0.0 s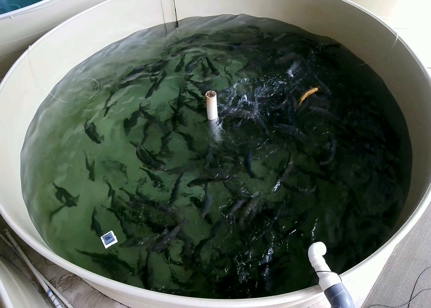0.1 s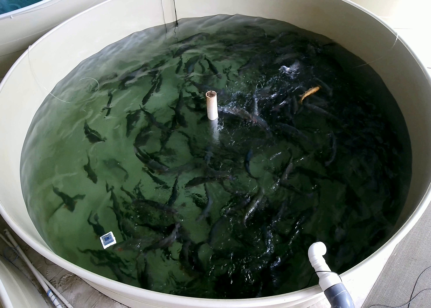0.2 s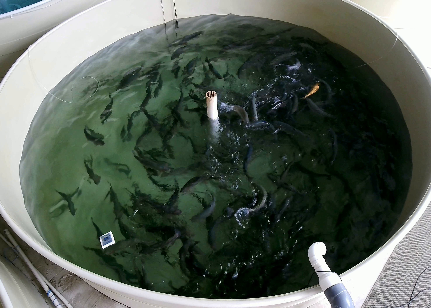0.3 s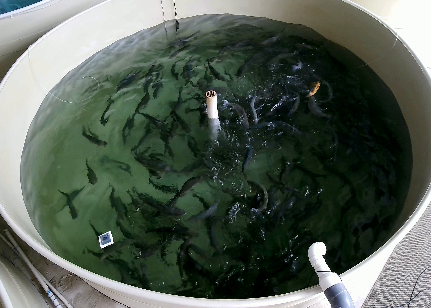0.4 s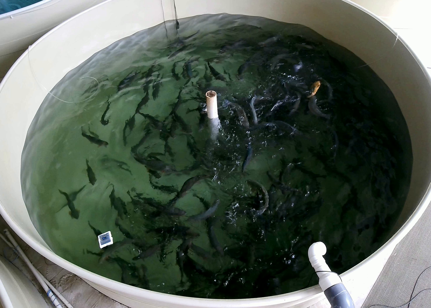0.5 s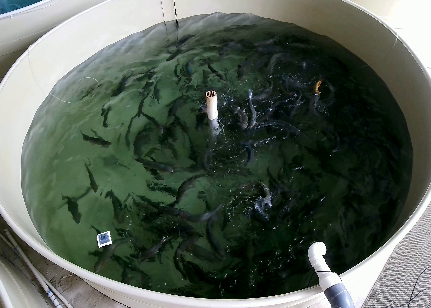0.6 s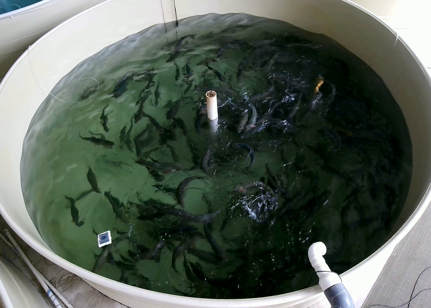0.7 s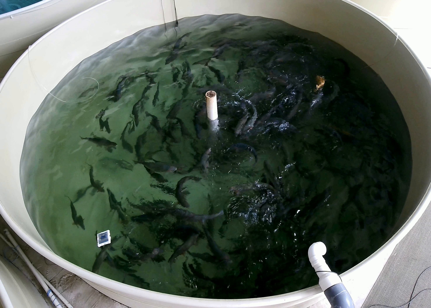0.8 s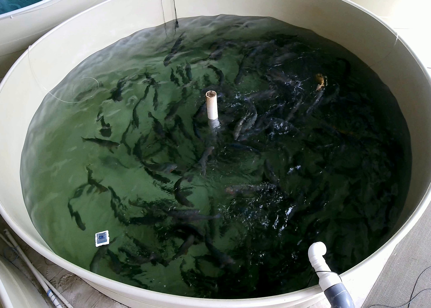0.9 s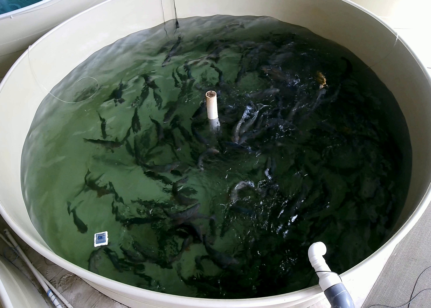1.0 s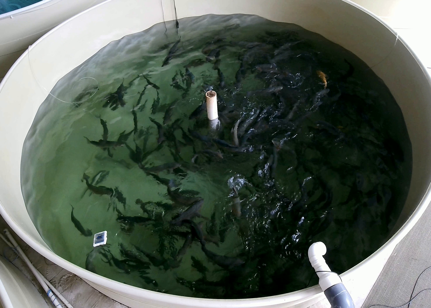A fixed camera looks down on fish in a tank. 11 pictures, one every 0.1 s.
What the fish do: Weak feeding.
